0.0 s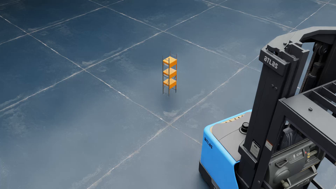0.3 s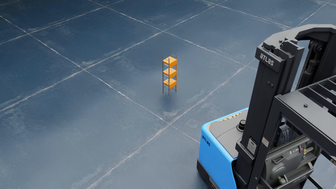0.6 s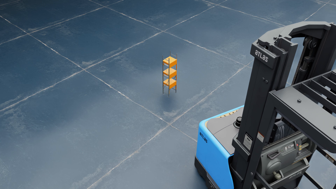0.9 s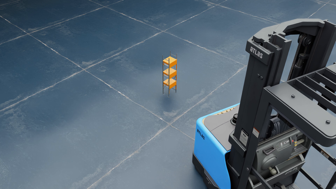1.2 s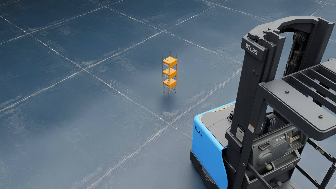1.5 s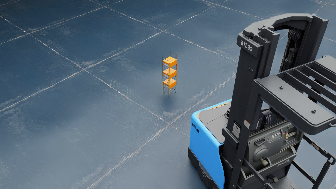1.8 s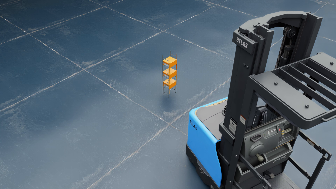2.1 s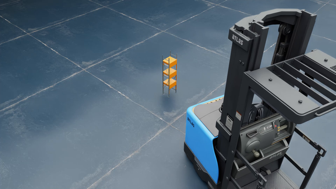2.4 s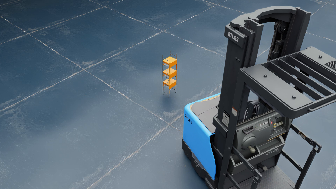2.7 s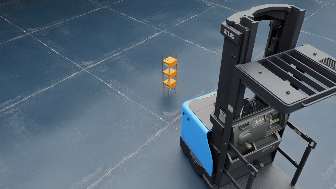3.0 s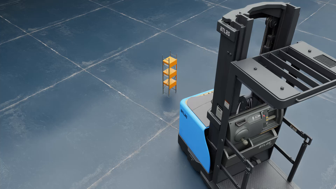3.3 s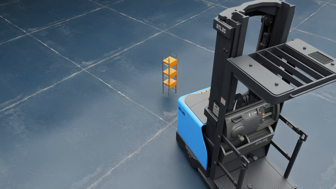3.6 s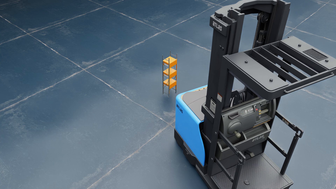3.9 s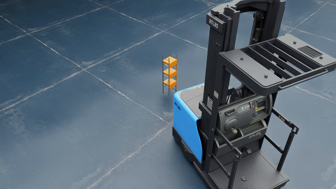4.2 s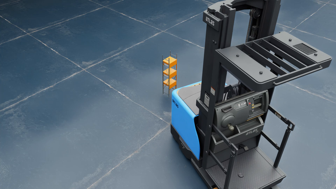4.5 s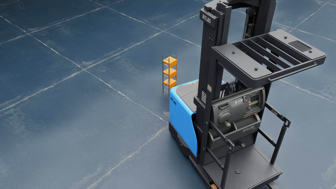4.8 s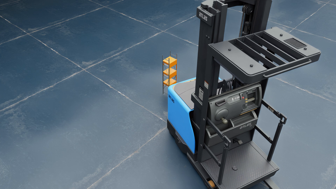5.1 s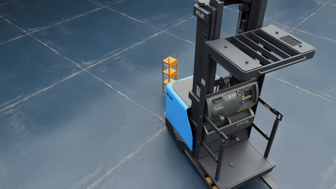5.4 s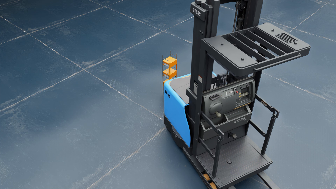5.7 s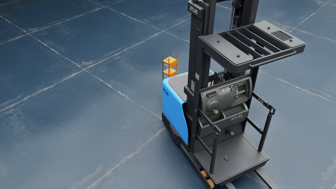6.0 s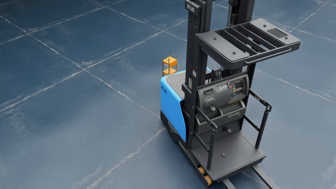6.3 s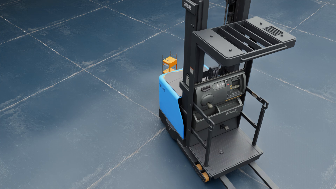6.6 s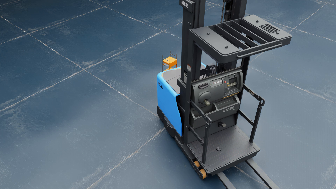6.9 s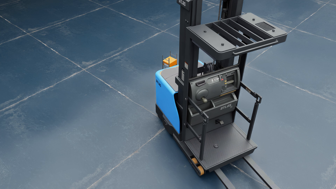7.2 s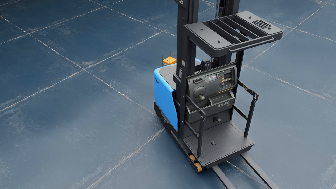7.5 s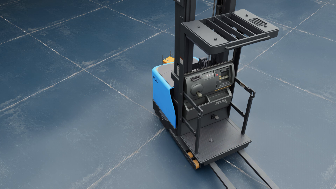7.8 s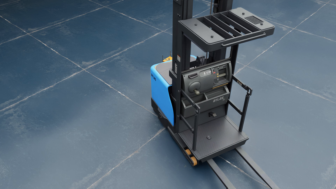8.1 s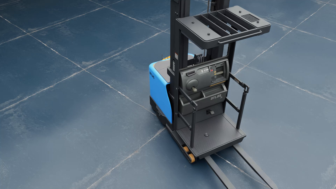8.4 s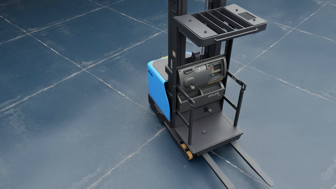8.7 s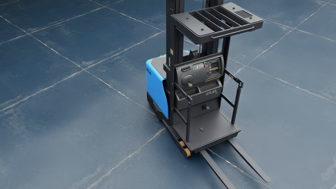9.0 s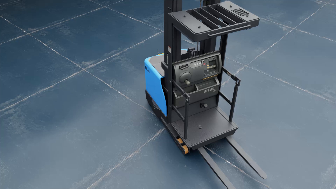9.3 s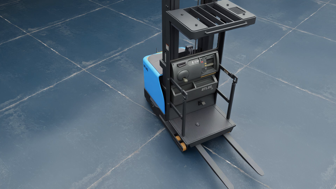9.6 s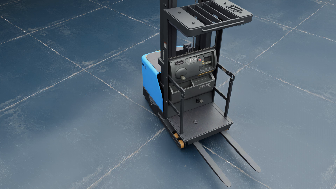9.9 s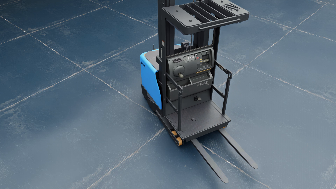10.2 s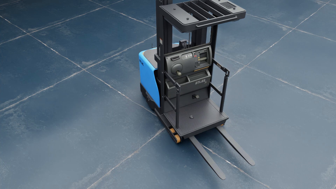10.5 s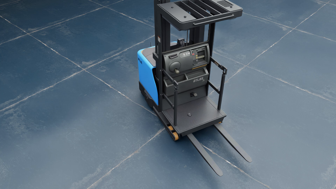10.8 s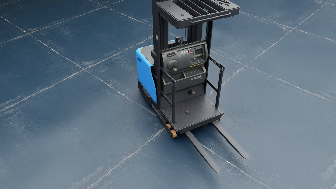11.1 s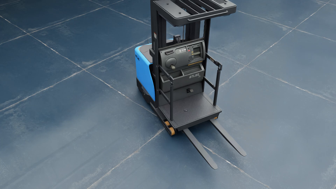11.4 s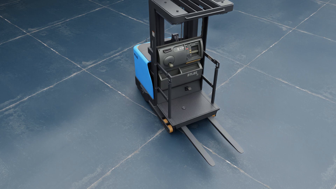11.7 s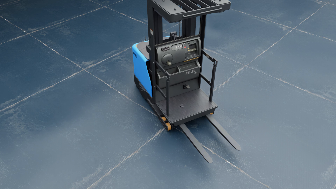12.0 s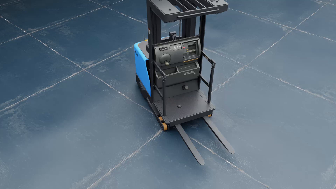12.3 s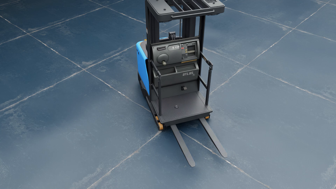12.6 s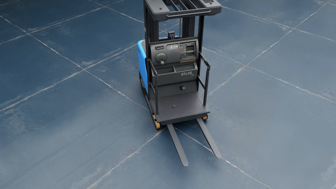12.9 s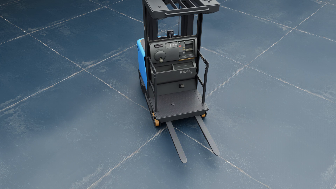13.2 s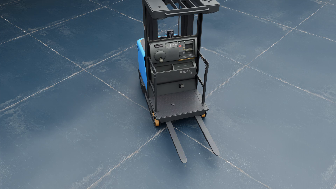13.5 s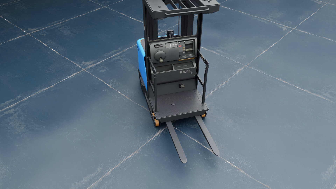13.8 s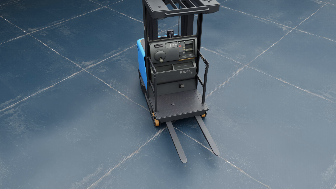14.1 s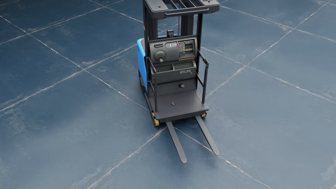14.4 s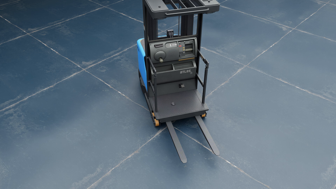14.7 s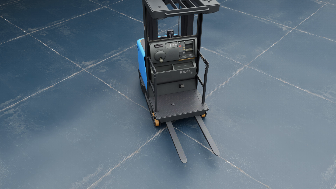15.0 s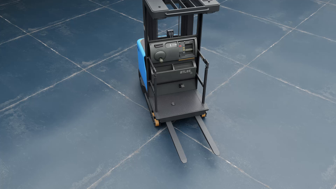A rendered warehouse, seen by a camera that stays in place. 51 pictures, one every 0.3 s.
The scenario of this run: A forklift runs into an object in its way.
